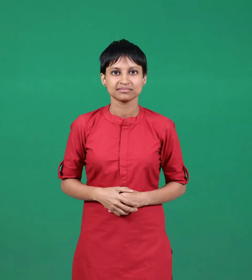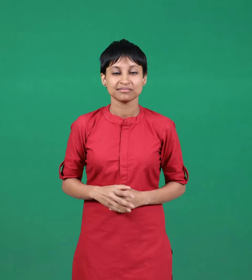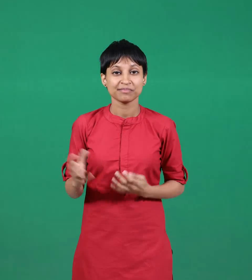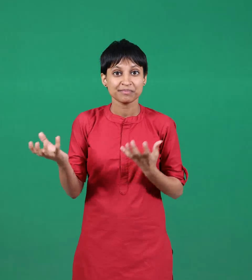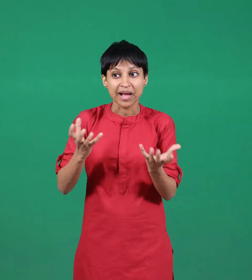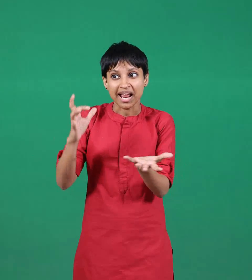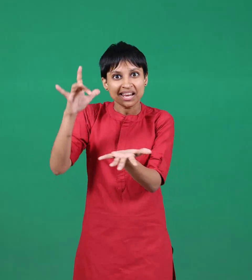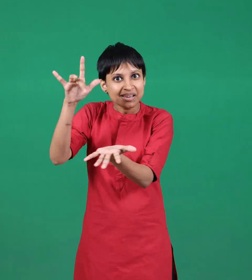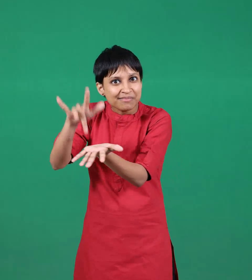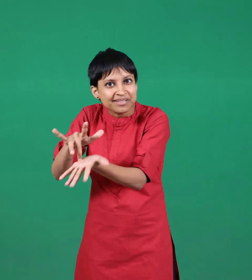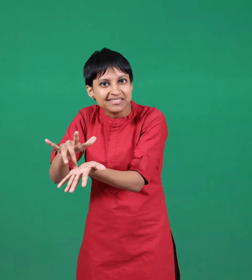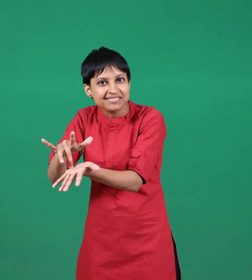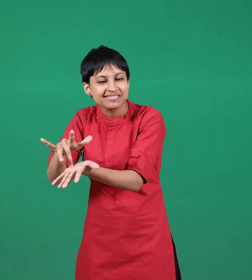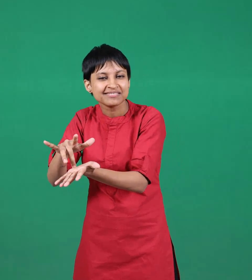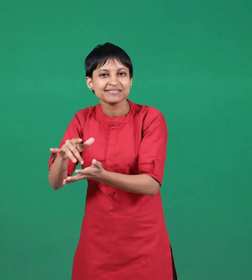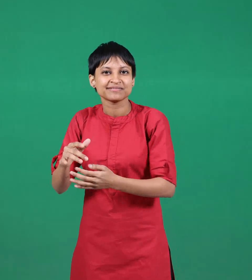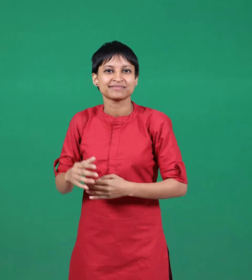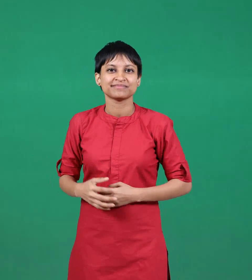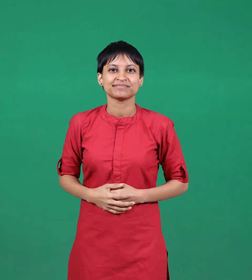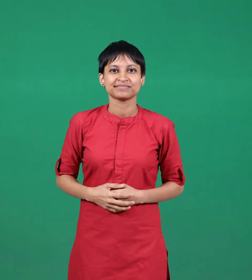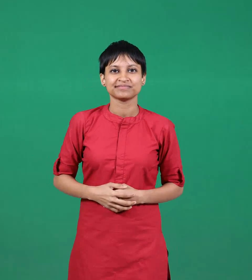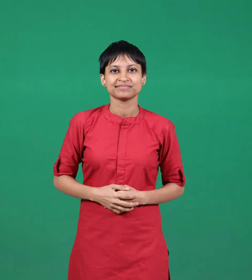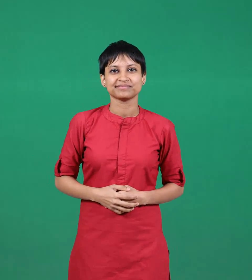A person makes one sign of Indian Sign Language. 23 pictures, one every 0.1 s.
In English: market place
